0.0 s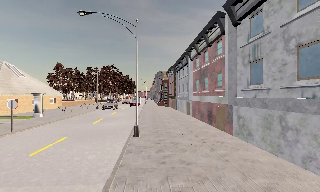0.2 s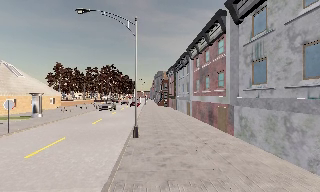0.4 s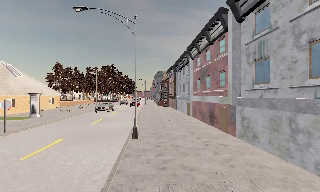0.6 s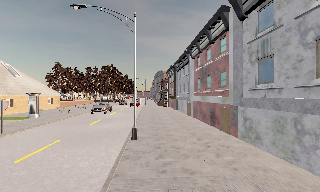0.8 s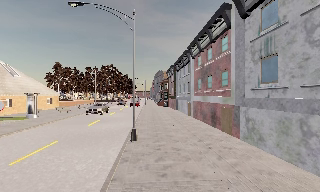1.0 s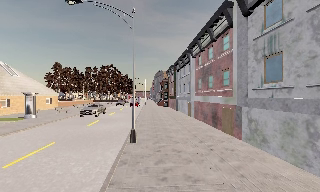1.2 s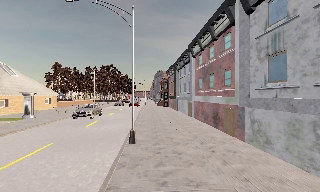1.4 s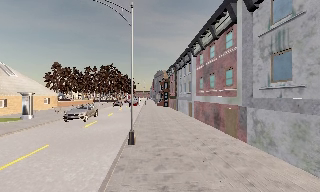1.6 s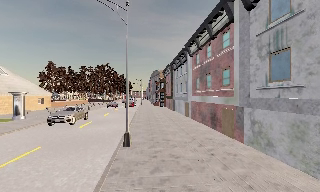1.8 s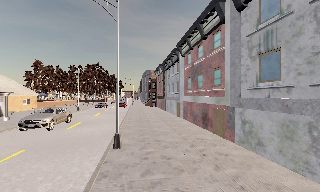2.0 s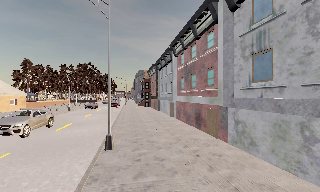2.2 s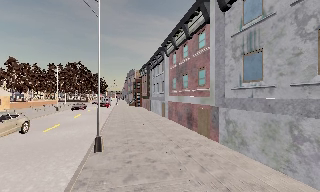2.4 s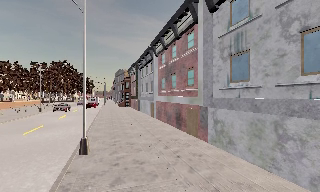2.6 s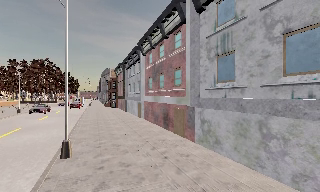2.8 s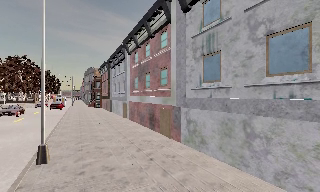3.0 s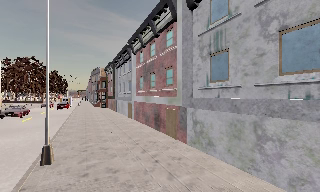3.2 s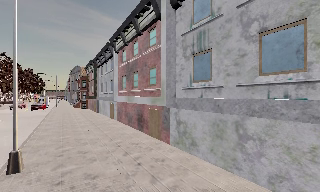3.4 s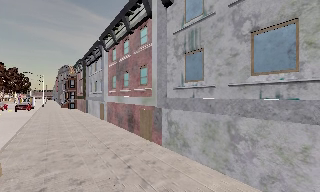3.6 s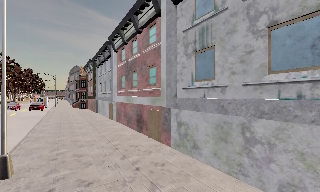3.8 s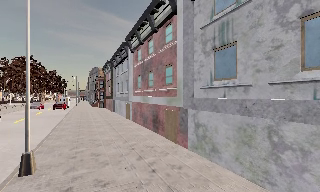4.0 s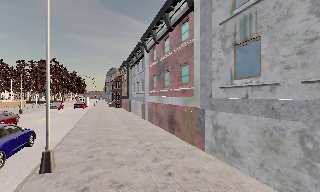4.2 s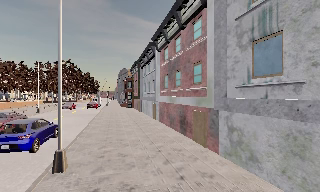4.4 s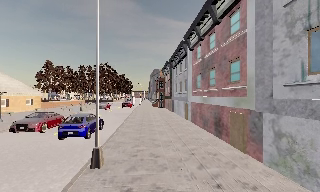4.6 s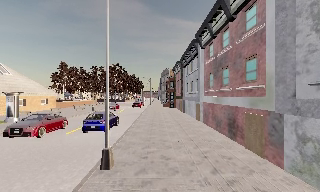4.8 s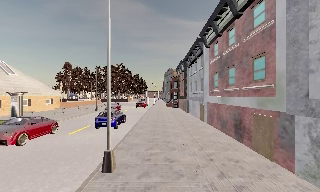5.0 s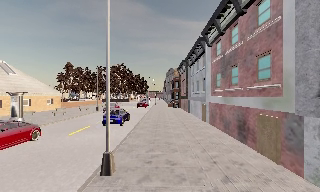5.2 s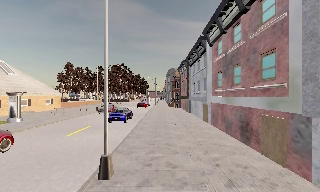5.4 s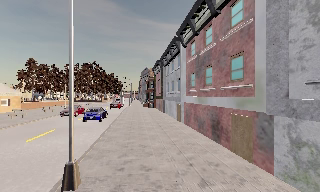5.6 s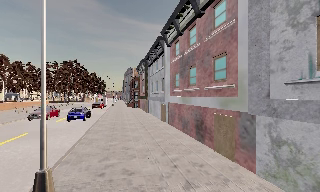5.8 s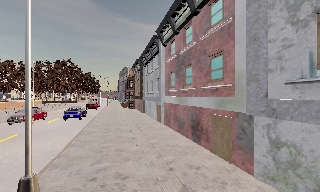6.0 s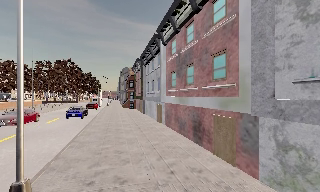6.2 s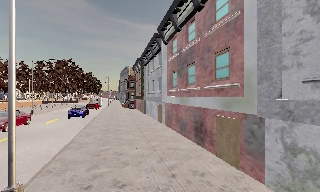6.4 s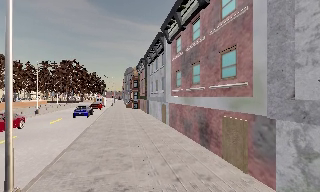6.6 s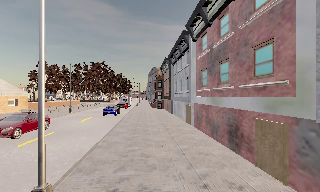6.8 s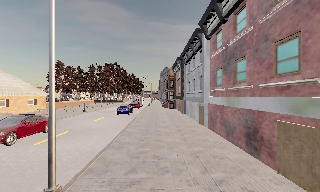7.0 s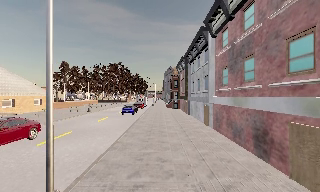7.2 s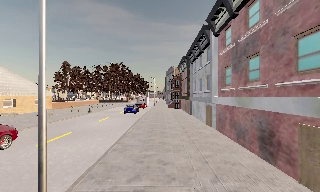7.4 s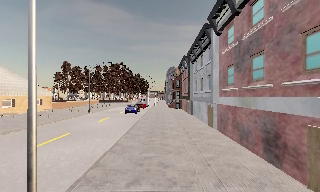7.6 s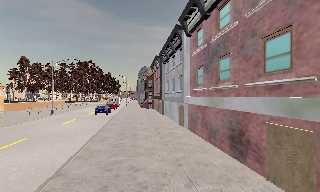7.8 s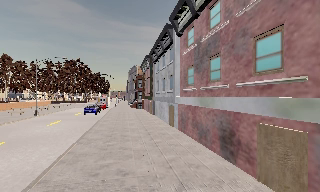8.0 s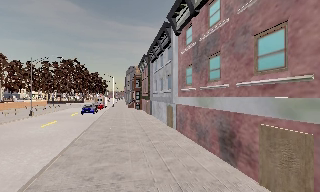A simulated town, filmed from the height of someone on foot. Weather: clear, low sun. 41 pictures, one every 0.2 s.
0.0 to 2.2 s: The camera travels forward, about 2.5 m, so what stands in front looms larger.
2.2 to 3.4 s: The camera pans to its right, which is clockwise from overhead, by about 20 degrees. It travels forward, about 1 m, so what stands in front looms larger.
3.4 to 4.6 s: The camera pans to its left, which is counterclockwise from overhead, by about 35 degrees. It travels forward, about 1.5 m.
4.6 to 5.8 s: The camera swings to its right by about 15 degrees, and the scene slides to the left. It travels forward, about 1.5 m, so what stands in front looms larger.
5.8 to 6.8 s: The scene slides to the right, as the camera pans about 15 degrees to its left. It travels forward, about 1 m, so what stands in front looms larger.
6.8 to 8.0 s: The scene slides to the left, as the camera pans about 10 degrees to its right. It travels forward, about 1.5 m, so what stands in front looms larger.
The film runs forward here.
